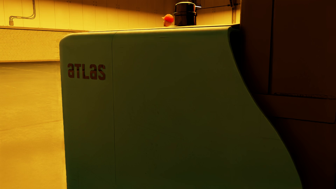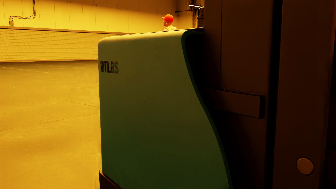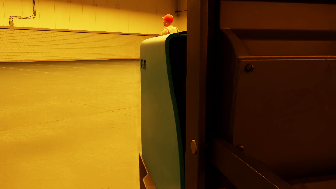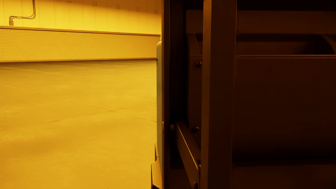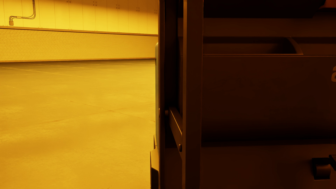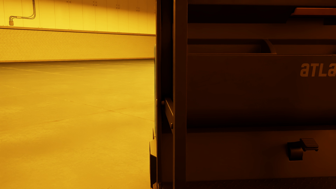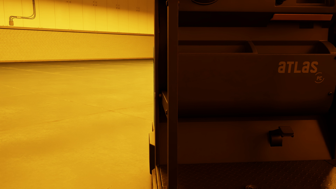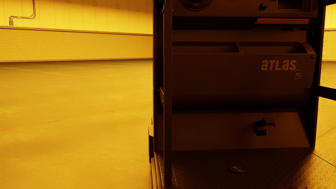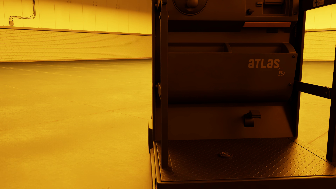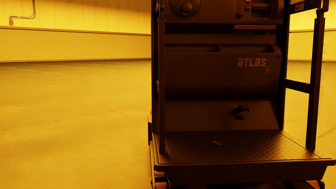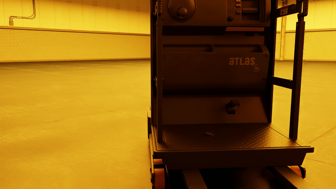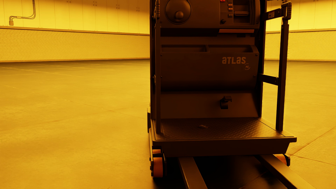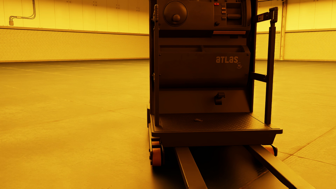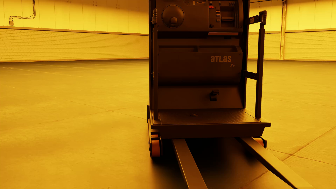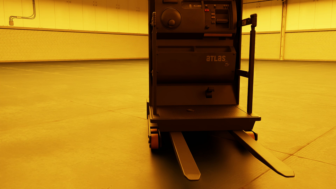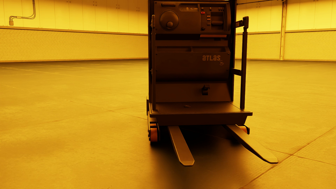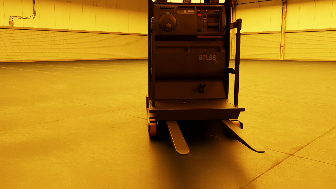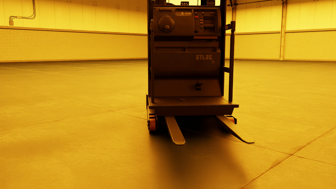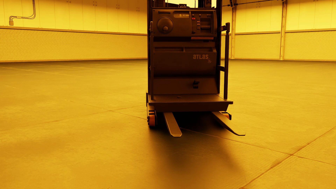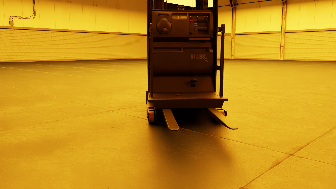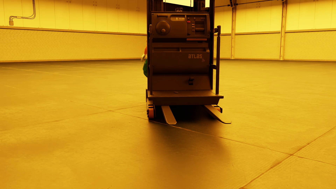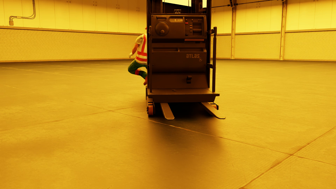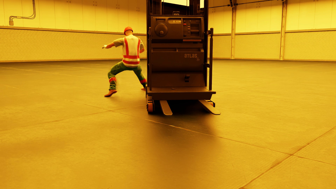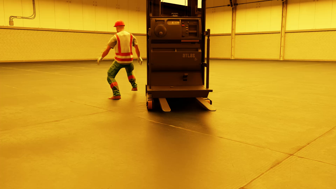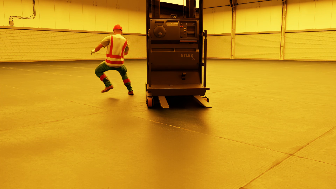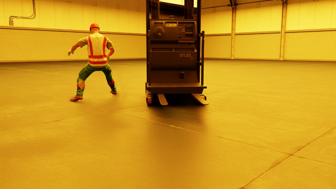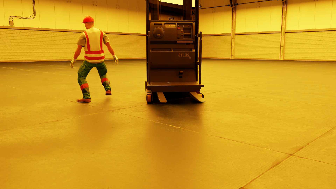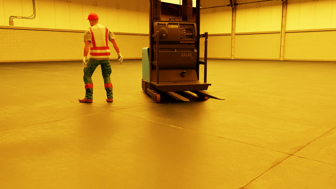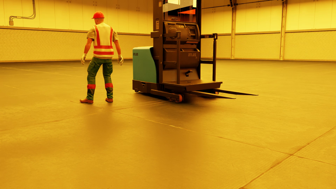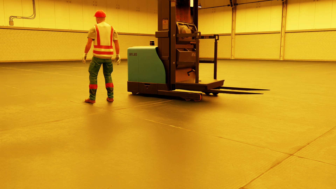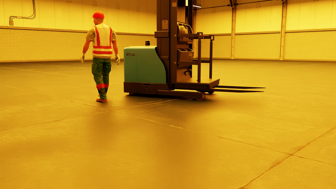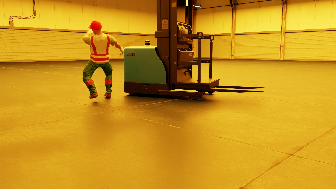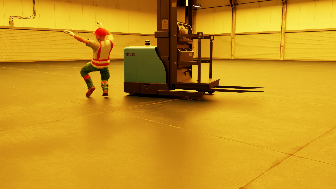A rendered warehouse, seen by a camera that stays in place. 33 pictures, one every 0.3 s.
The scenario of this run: Near miss between a forklift and a person.
